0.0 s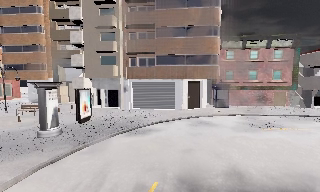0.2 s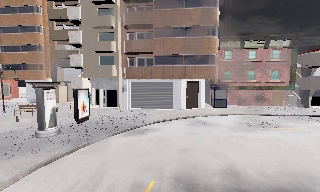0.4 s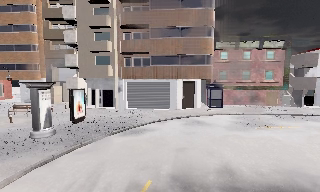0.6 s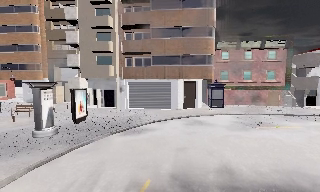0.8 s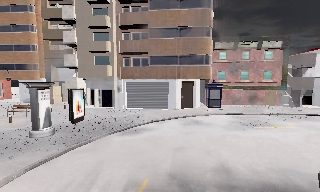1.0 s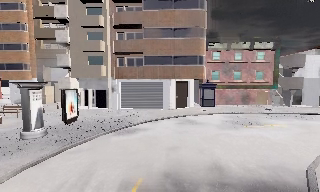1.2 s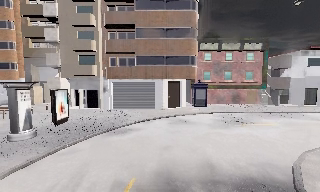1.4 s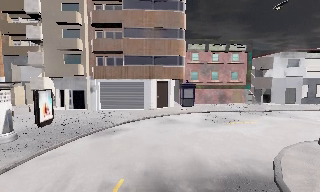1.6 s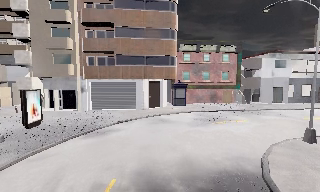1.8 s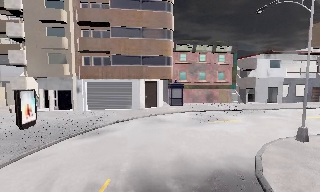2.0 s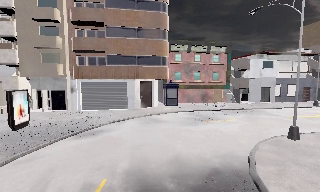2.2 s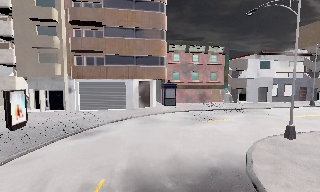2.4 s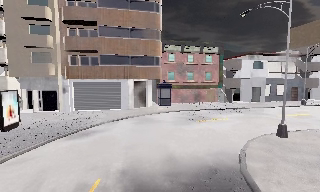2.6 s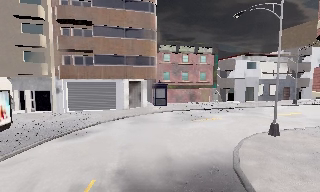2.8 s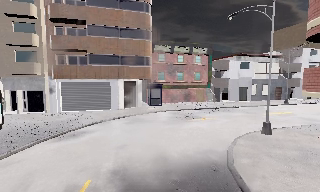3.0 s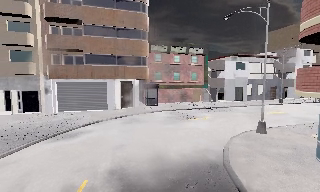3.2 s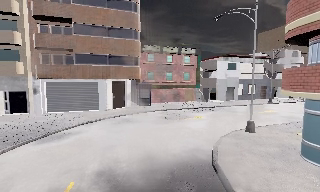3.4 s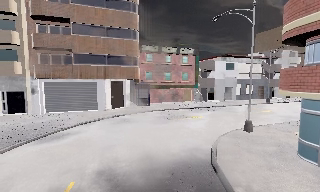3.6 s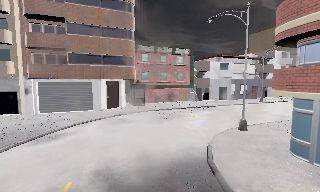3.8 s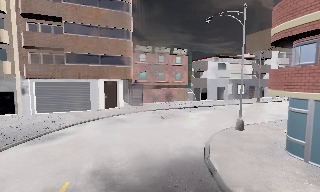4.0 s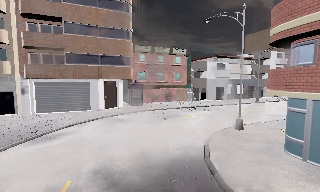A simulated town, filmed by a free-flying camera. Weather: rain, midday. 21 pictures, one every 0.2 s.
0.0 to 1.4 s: The scene slides to the left, as the camera pans about 10 degrees to its right.
1.4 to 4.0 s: The camera swings to its right by about 20 degrees, and the scene slides to the left. It travels backward, about 0.5 m, so what stands in front gets smaller.
The film runs backward here.
